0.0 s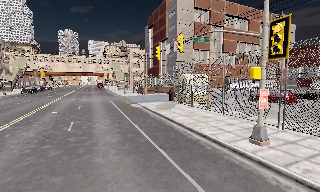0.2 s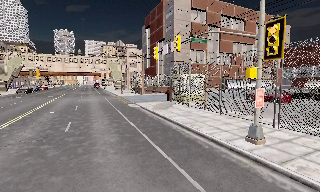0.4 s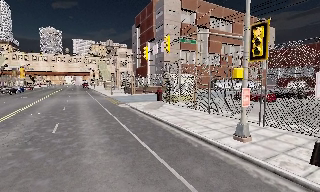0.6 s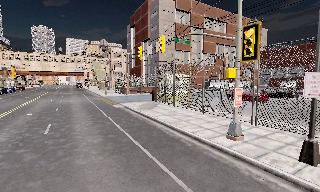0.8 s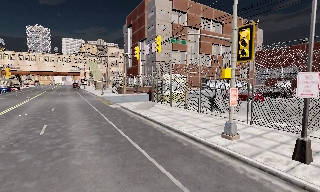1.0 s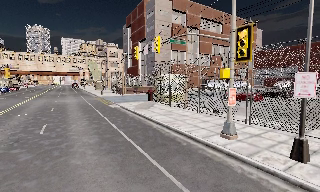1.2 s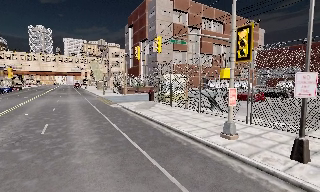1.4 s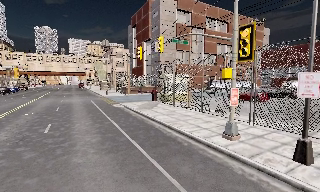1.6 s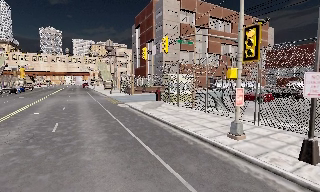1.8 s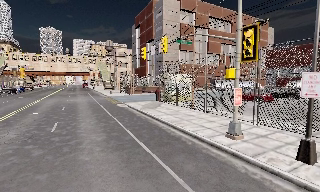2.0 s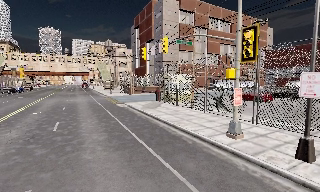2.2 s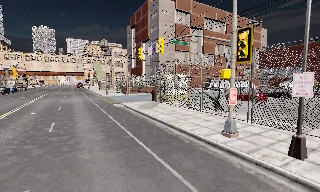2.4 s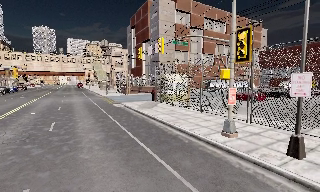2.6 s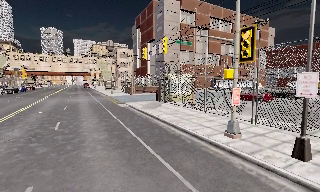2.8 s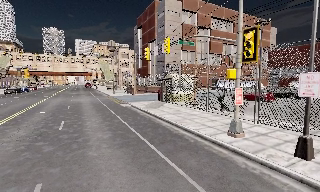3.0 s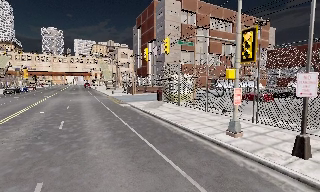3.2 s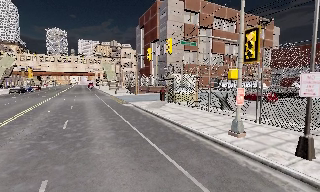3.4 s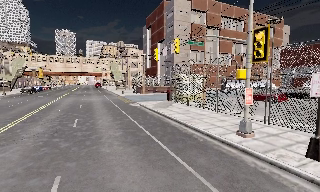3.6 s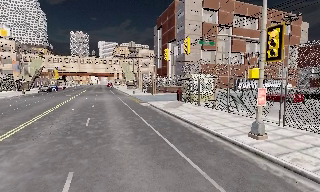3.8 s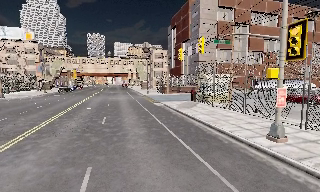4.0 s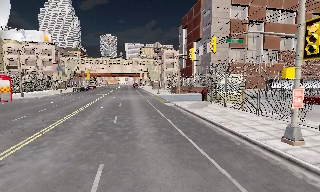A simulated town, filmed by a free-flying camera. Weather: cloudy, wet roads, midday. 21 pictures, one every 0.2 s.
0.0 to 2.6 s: The camera travels backward, about 0.5 m, so what stands in front gets smaller.
2.6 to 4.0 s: The camera pans to its left, which is counterclockwise from overhead, by about 15 degrees.
The film runs backward here.
